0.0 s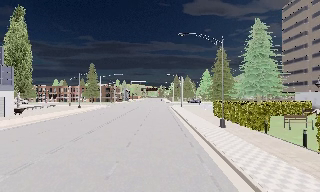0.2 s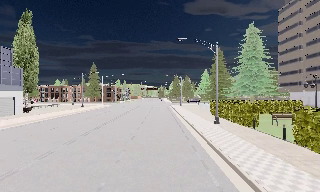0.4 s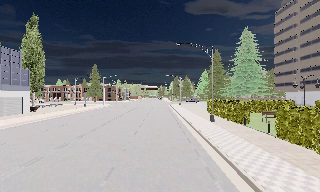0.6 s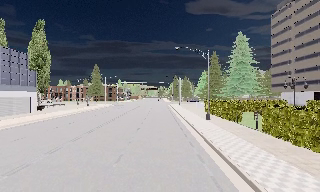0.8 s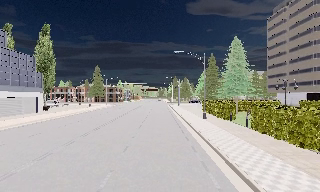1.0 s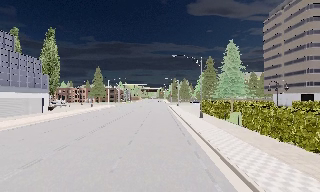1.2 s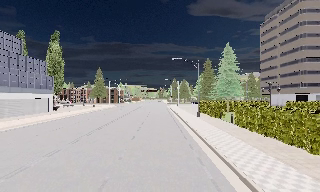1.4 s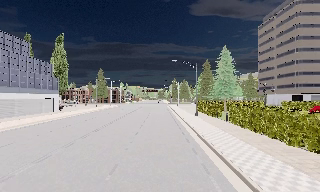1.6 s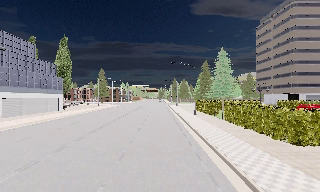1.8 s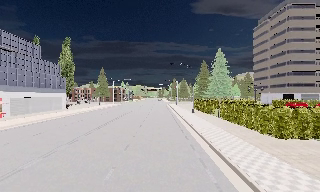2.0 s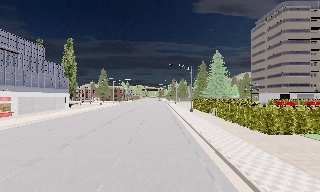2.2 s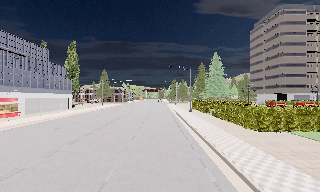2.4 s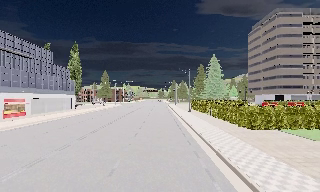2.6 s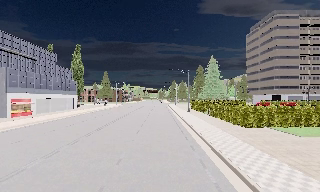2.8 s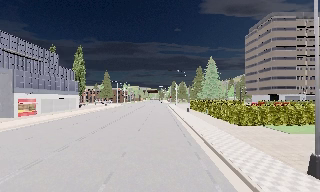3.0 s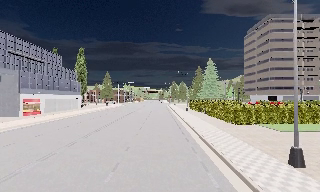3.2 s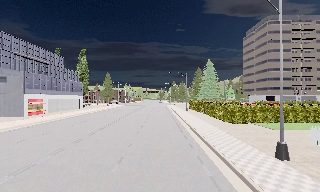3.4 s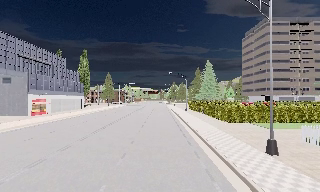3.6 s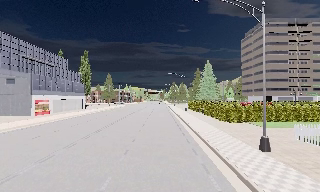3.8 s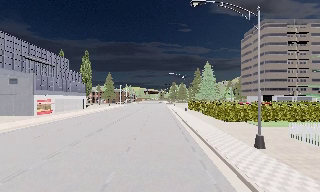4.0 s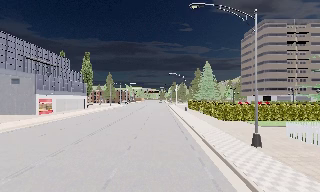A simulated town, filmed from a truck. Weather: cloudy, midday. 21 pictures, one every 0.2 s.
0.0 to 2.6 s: The camera travels backward, about 16 m, so what stands in front gets smaller.
2.6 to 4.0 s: The camera travels backward, about 4.5 m, so what stands in front gets smaller. It loses speed.
The film runs backward here.
